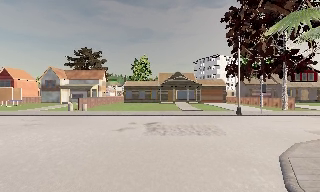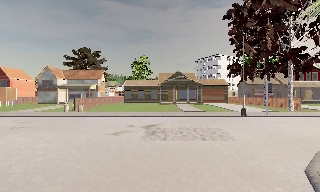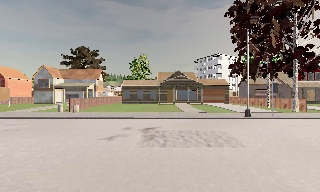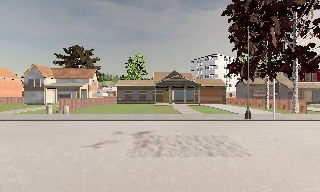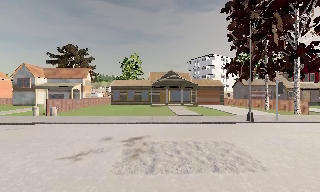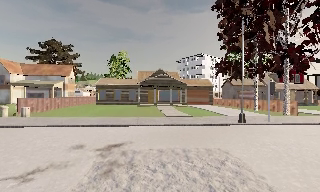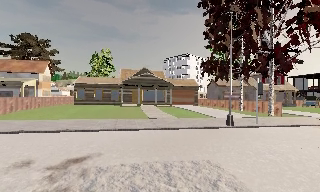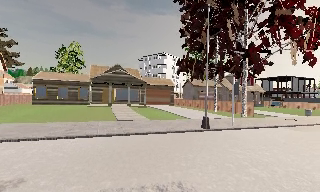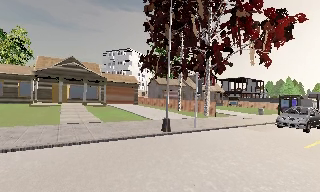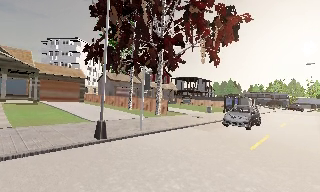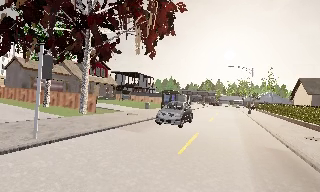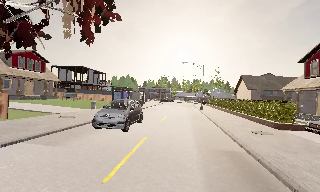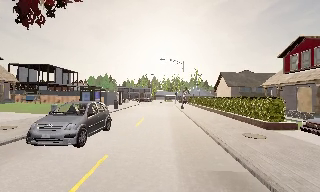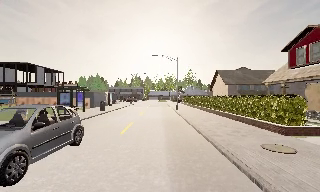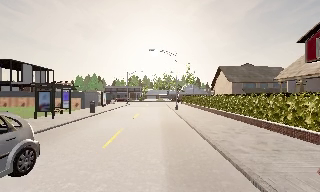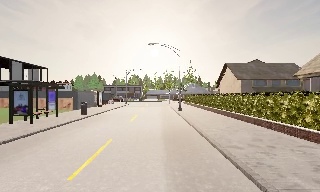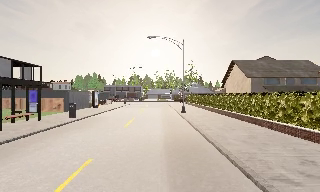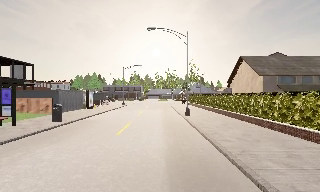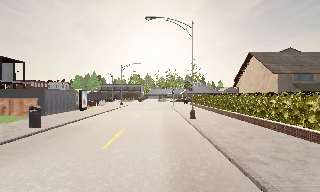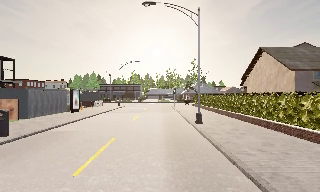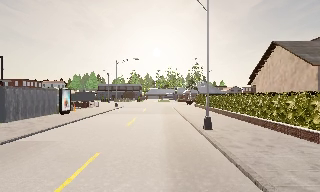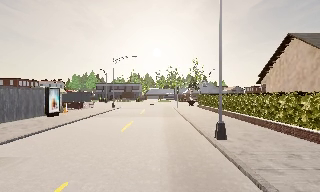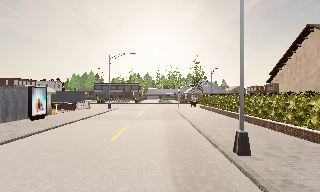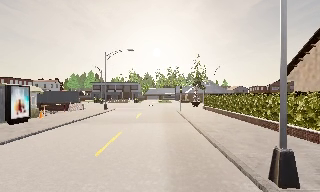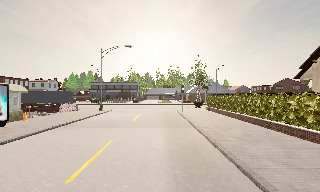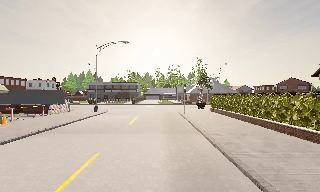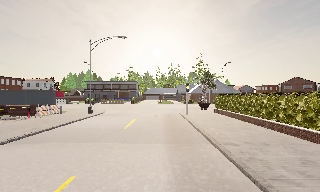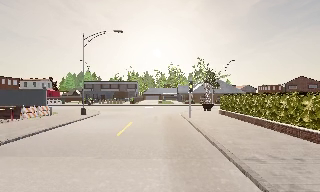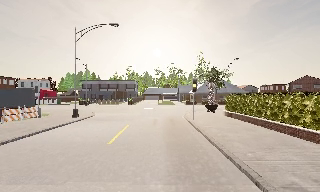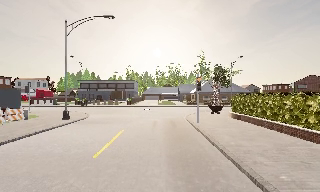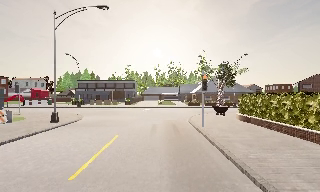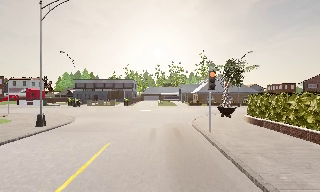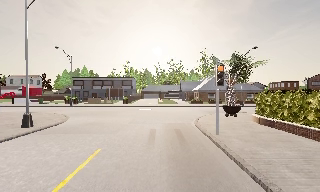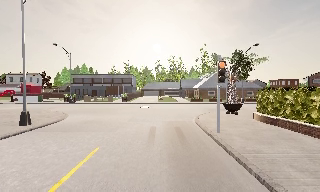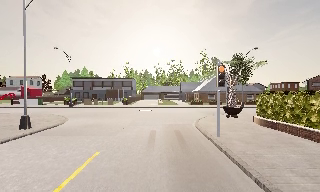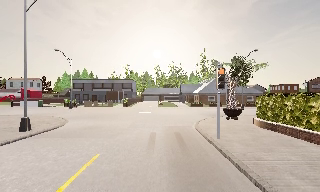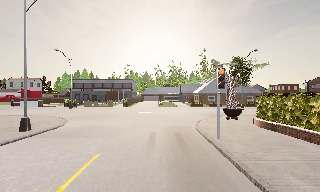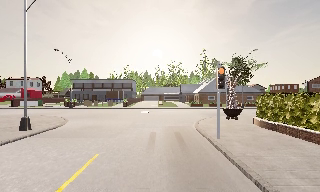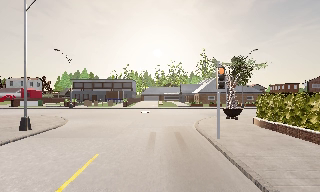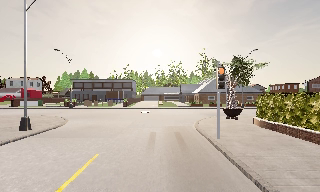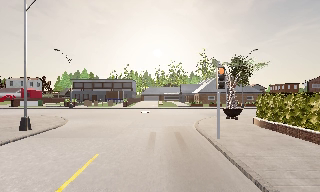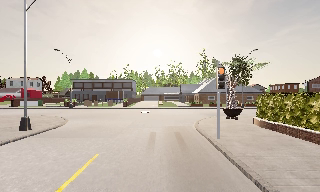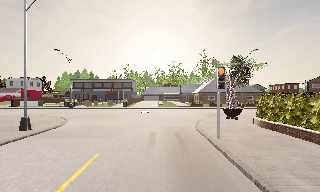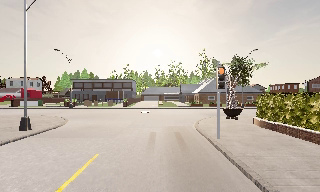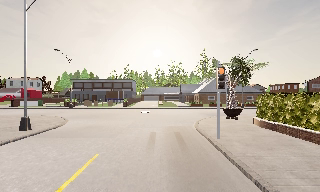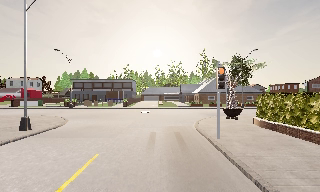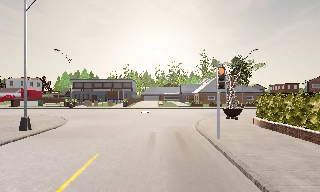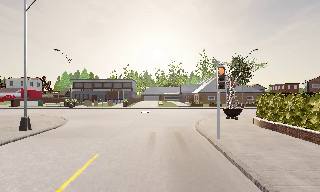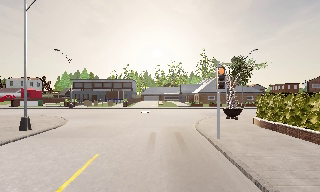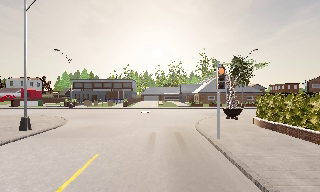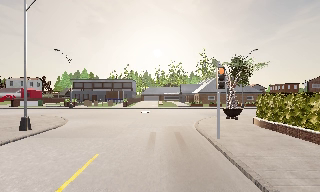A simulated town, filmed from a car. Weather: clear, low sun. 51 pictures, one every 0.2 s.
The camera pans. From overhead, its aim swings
clockwise.
The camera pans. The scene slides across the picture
to the left.
0.0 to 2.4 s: The camera swings to its right by about 90 degrees, and the scene slides to the left. It travels forward, about 17 m. It gains speed.
2.4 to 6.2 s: The camera travels forward, about 35 m, so what stands in front looms larger.
6.2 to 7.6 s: The camera travels forward, about 1 m, so what stands in front looms larger. It loses speed.
7.6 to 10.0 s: The camera keeps its place and its aim.
The film runs forward here.
